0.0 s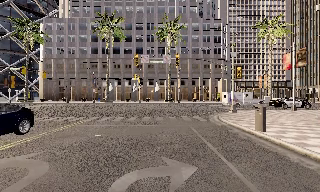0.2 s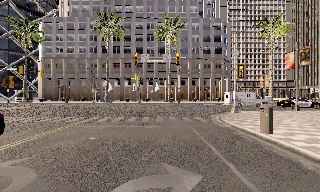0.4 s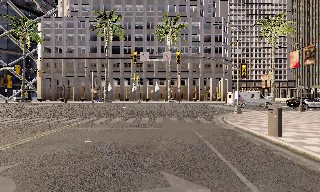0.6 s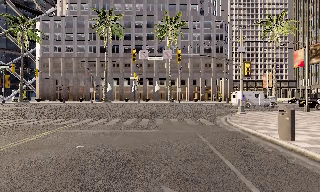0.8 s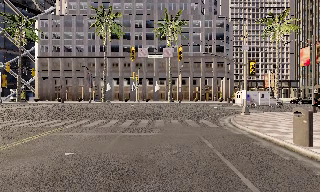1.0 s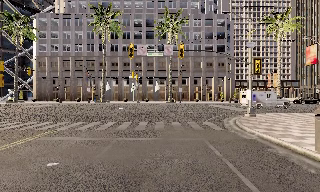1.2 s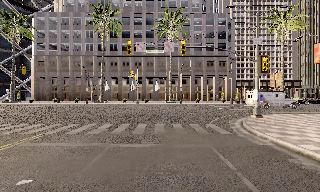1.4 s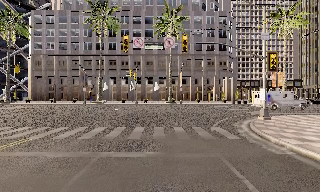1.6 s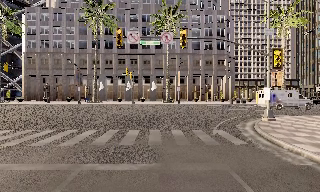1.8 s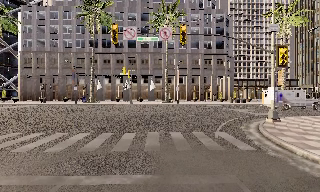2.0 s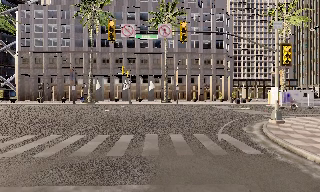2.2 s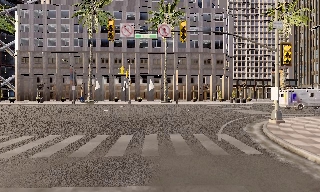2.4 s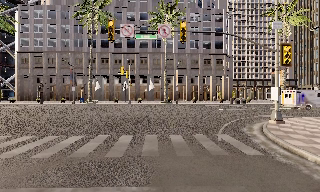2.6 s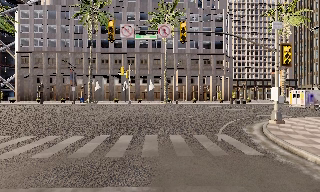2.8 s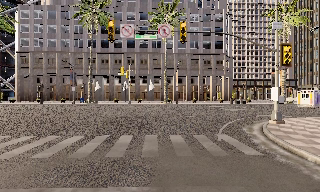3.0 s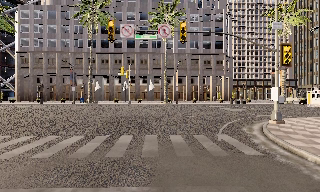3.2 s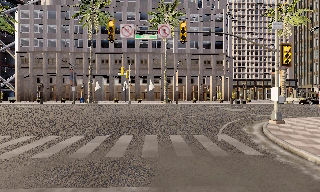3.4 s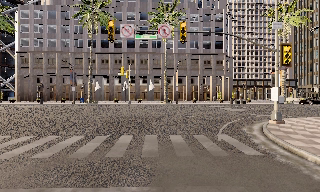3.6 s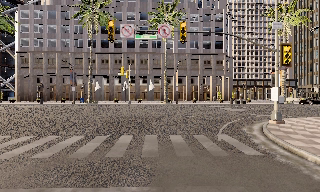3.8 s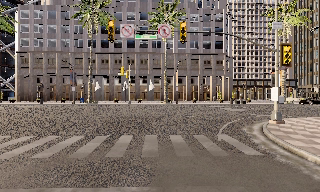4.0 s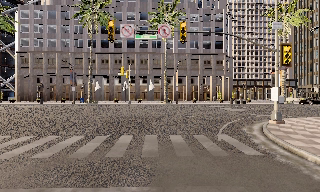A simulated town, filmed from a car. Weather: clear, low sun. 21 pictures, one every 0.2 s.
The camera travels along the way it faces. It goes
forward.
0.0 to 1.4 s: The camera travels forward, about 4.5 m, so what stands in front looms larger. It gains speed.
1.4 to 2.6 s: The camera travels forward, about 2 m, so what stands in front looms larger. It loses speed.
2.6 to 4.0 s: The camera keeps its place and its aim.
The film runs forward here.
